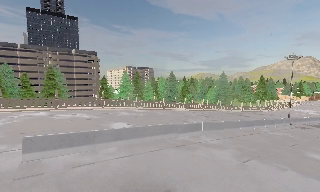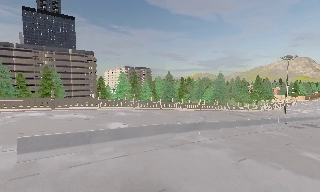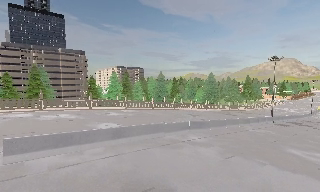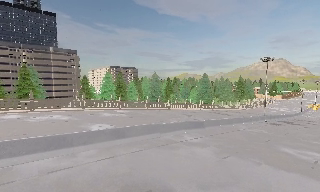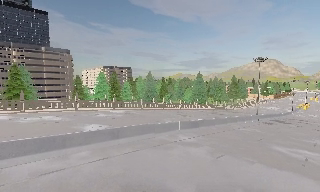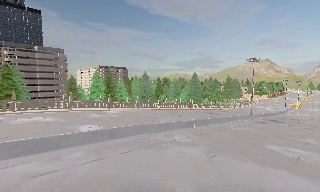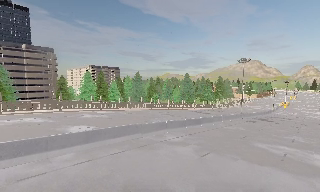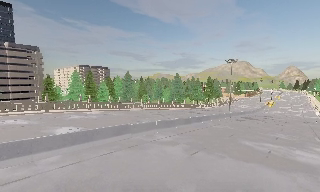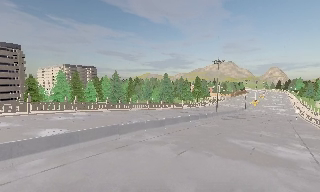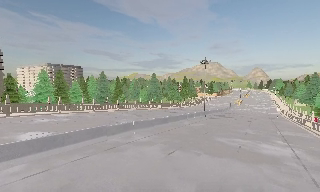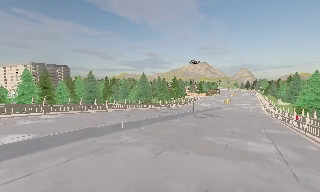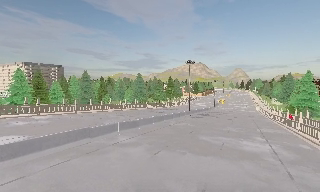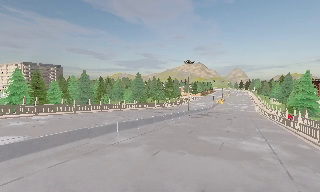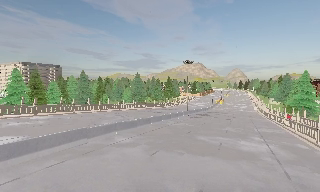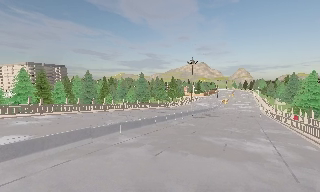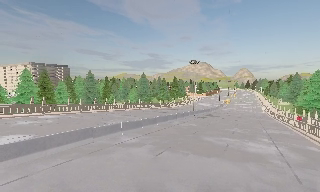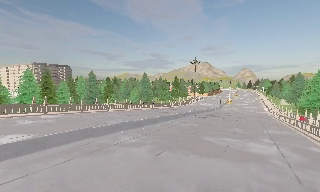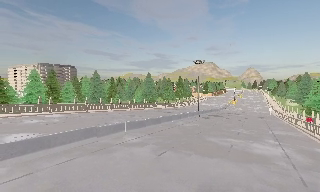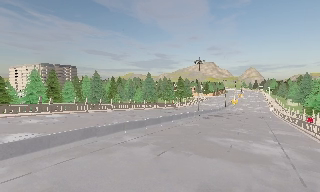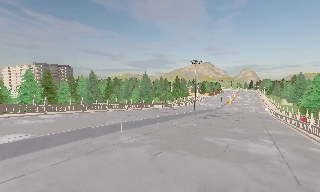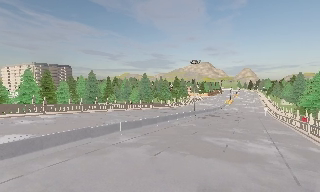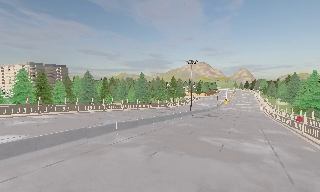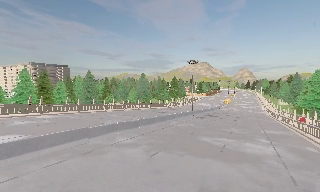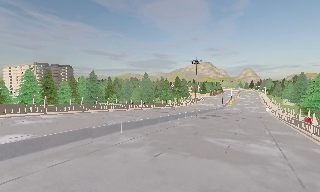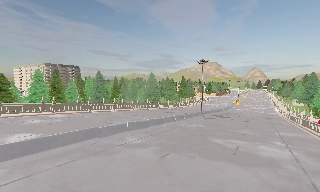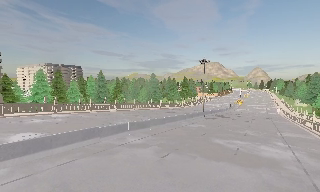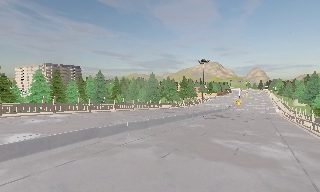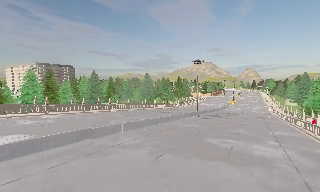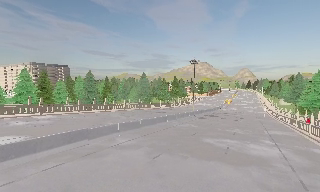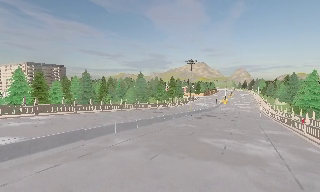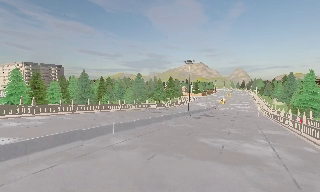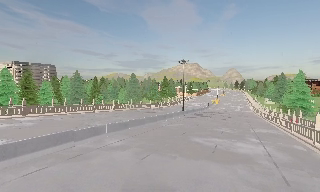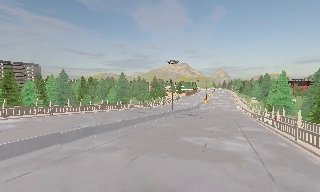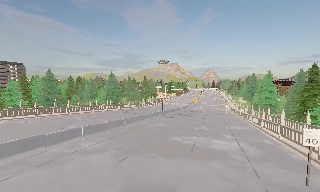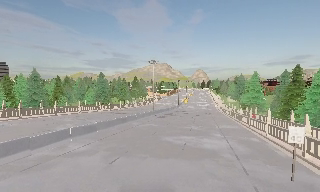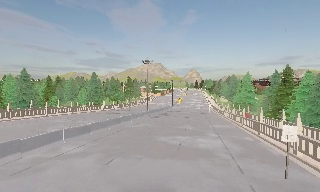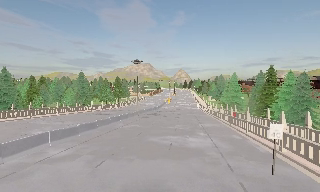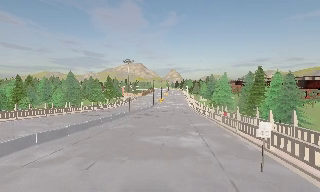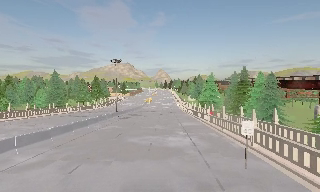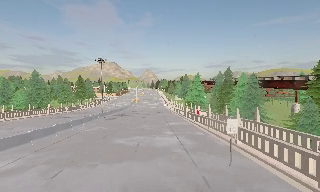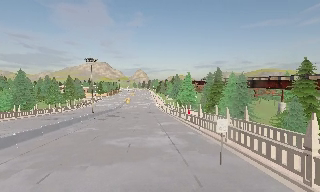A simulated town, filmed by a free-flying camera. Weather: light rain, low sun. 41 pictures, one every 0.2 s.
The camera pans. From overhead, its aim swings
clockwise.
The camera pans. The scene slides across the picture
to the left.
0.0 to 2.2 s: The scene slides to the left, as the camera pans about 30 degrees to its right.
2.2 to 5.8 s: The camera travels forward, about 0.5 m, so what stands in front looms larger.
5.8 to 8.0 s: The camera swings to its right by about 35 degrees, and the scene slides to the left.
The film runs forward here.
